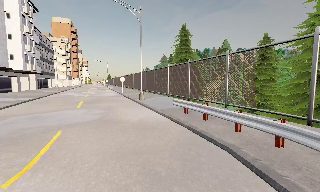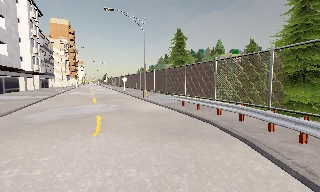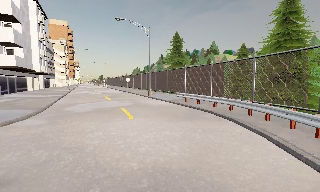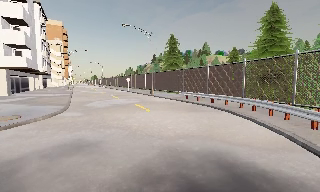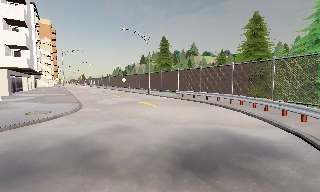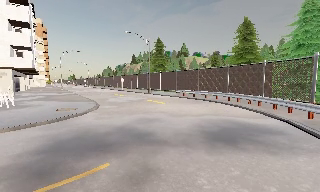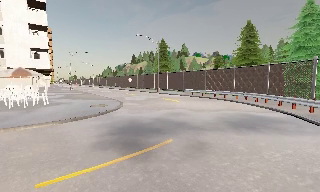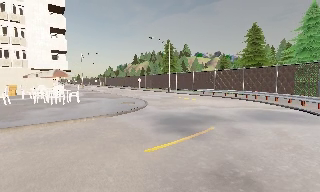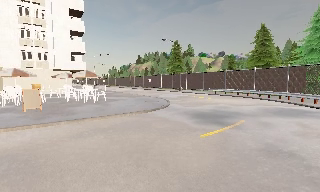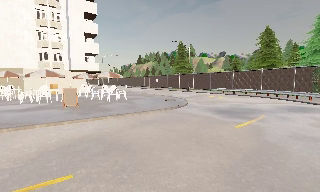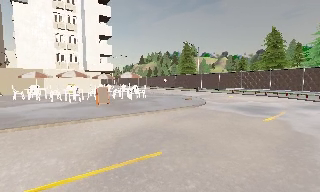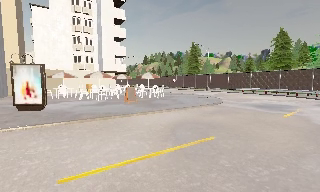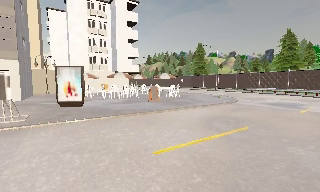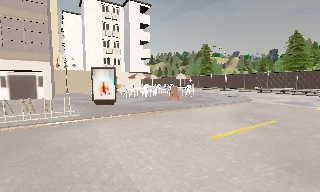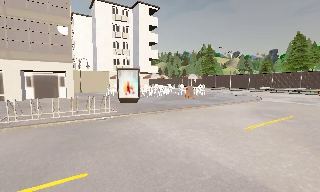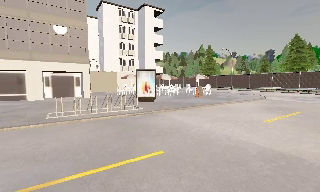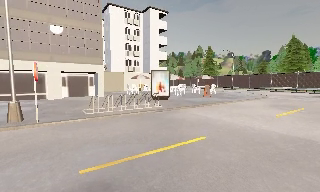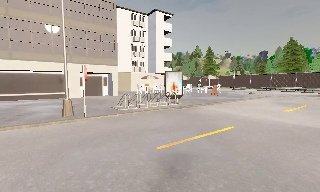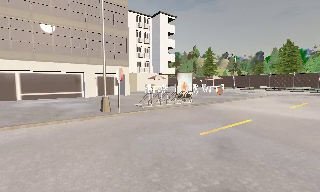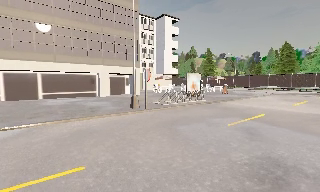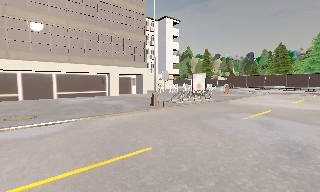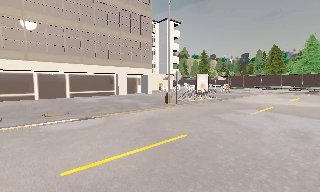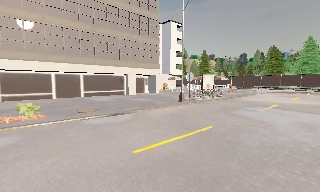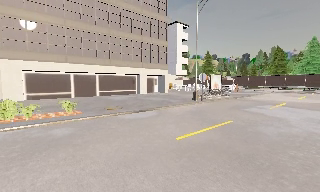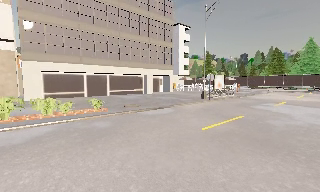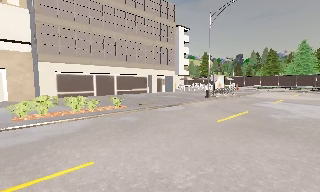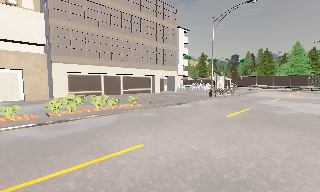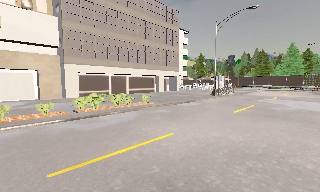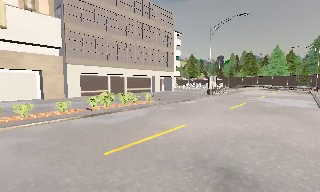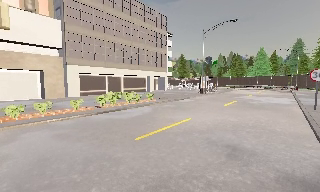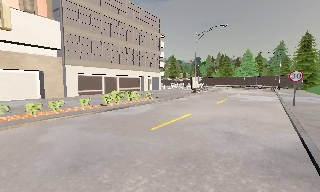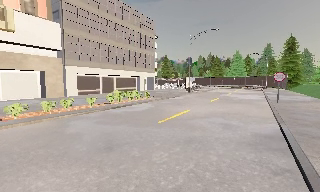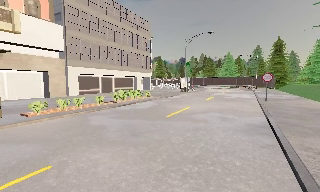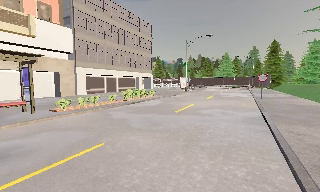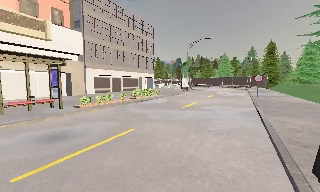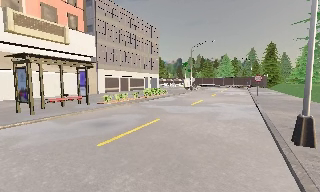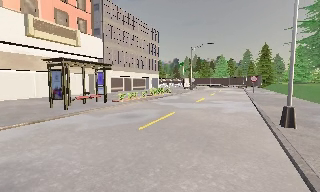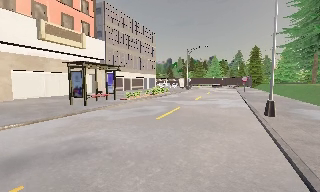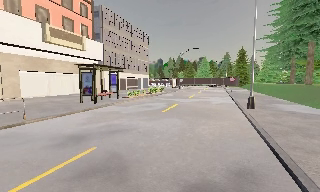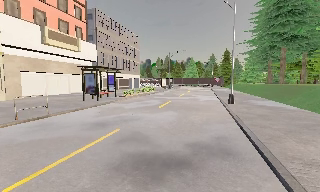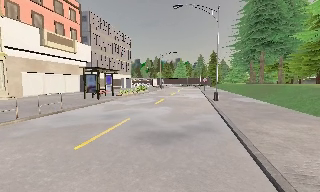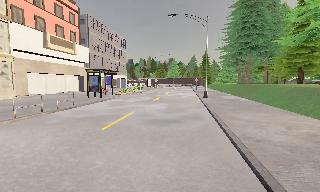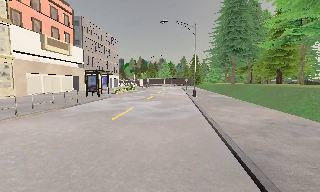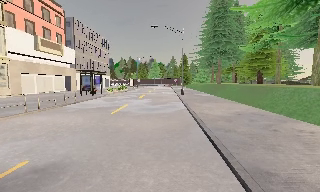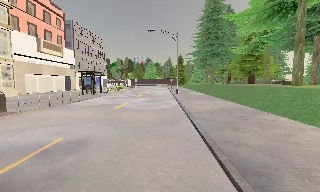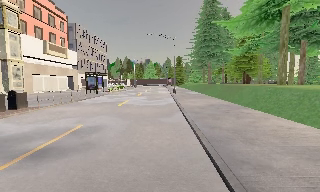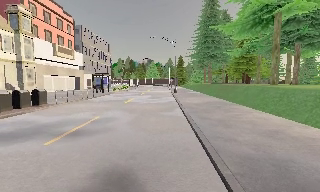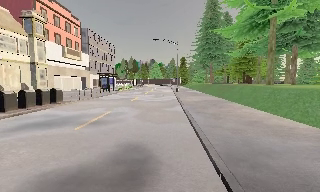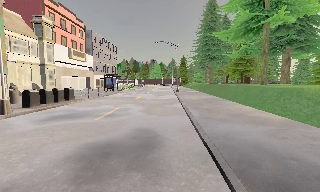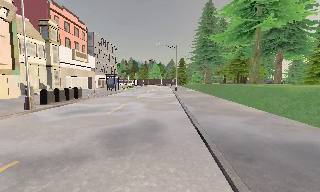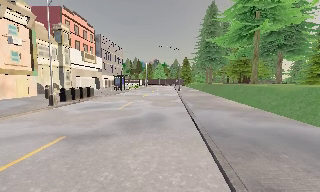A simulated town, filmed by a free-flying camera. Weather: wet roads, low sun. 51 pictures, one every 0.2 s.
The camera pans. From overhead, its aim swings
clockwise.
0.0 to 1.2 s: The camera pans to its right, which is clockwise from overhead, by about 15 degrees. It travels backward and to its left, about 12 m, so what stands in front gets smaller.
1.2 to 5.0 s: The camera travels to its left and backward, about 30 m, so close, fixed things drift to the right.
5.0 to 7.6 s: The camera pans to its right, which is clockwise from overhead, by about 30 degrees. It travels backward and to its left, about 18 m, so what stands in front gets smaller.
7.6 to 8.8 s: The camera pans to its right, which is clockwise from overhead, by about 20 degrees. It travels backward, about 9 m, so what stands in front gets smaller.
8.8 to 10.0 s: The camera travels backward, about 8 m, so what stands in front gets smaller.
The film runs backward here.
